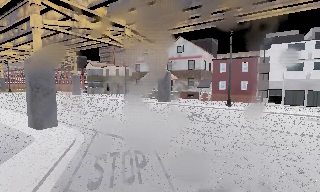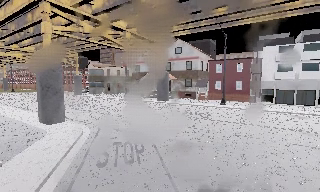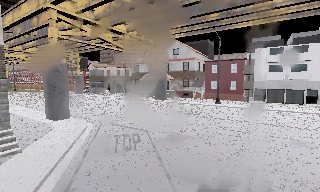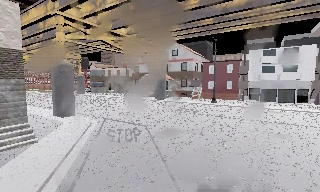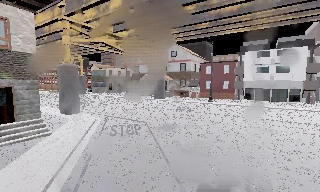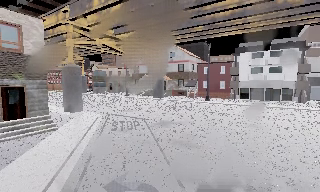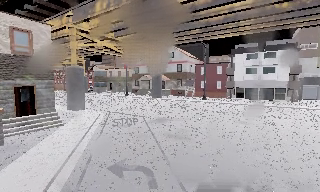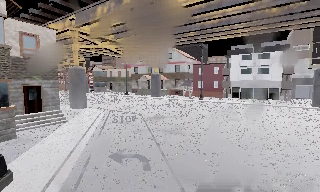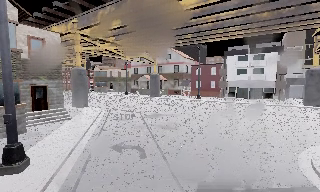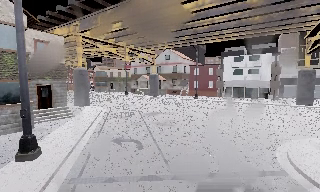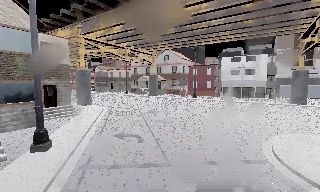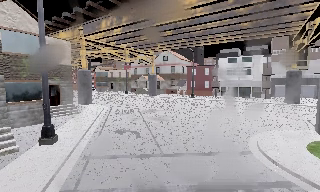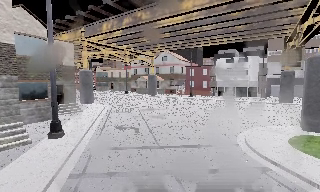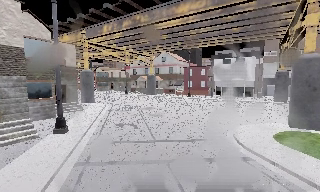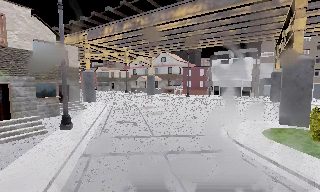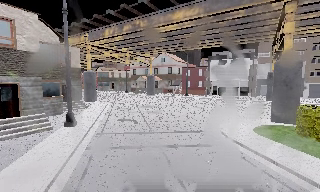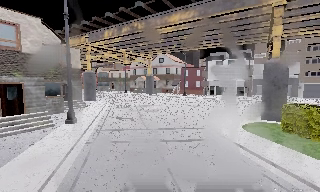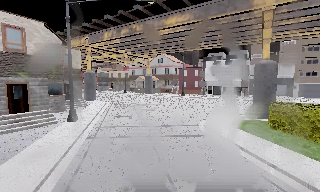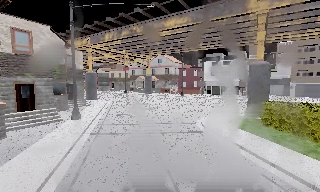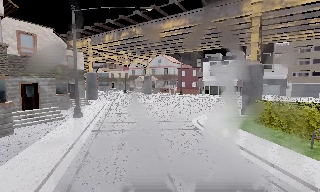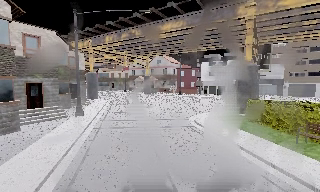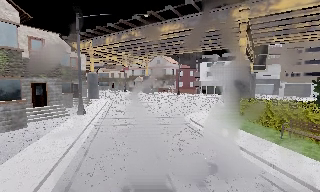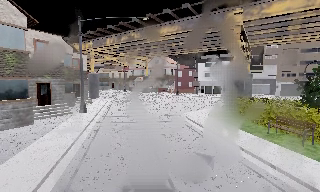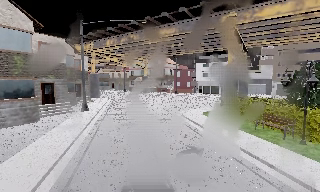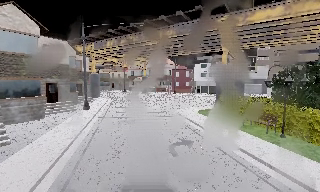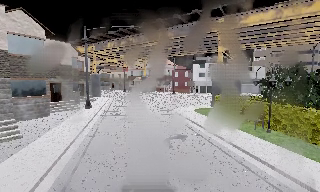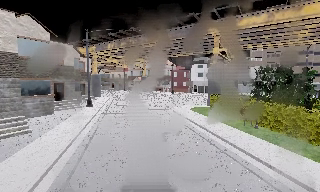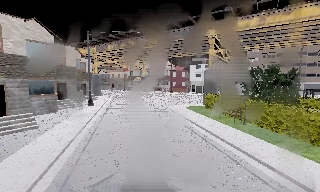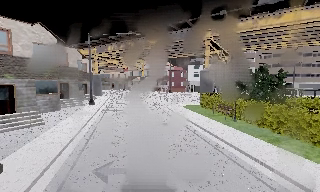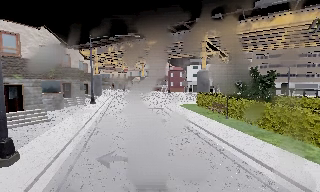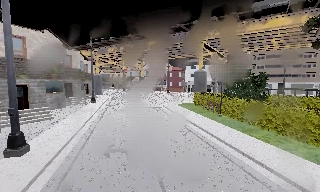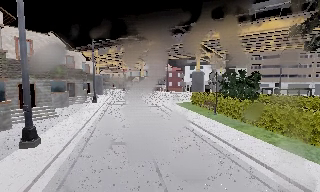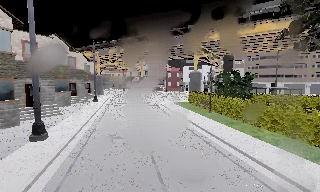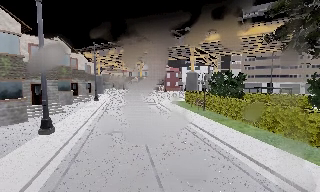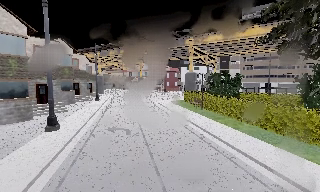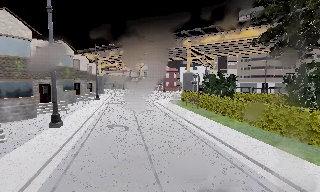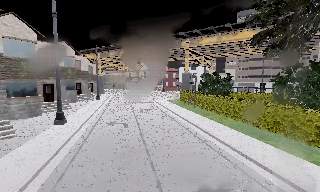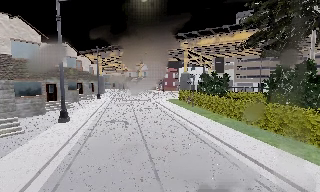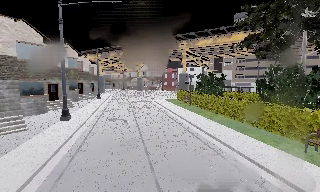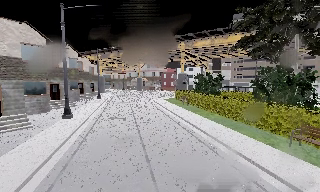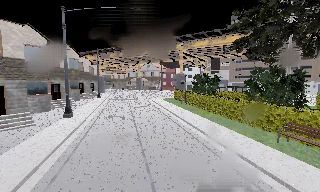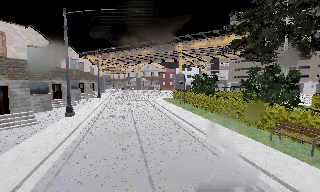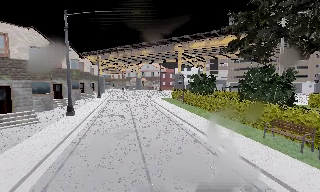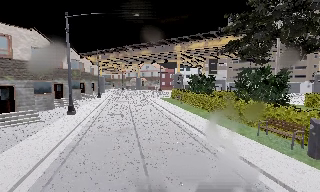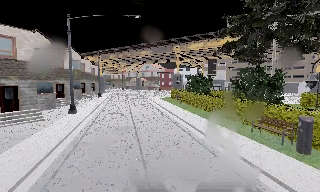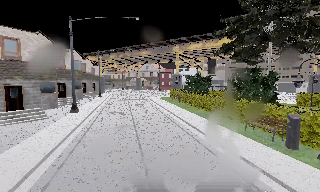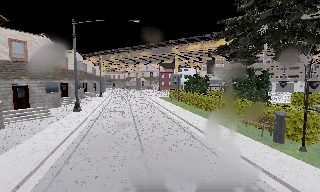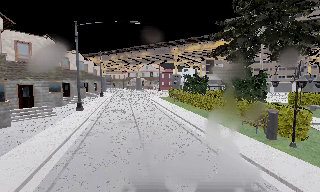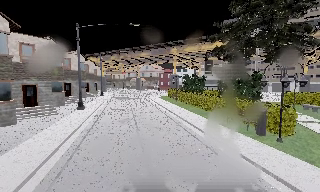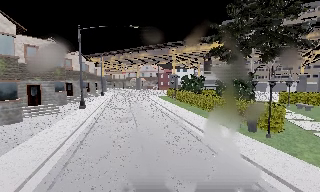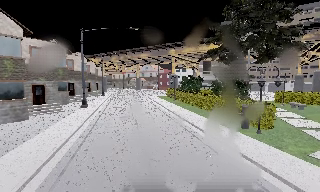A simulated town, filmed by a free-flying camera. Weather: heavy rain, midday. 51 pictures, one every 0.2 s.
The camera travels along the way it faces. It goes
backward.
0.0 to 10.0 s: The camera travels backward, about 45 m, so what stands in front gets smaller. It loses speed.
The film runs backward here.
